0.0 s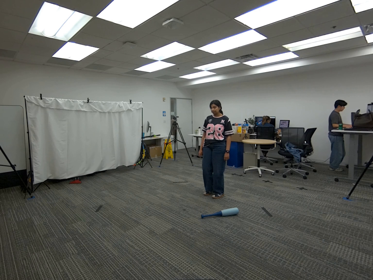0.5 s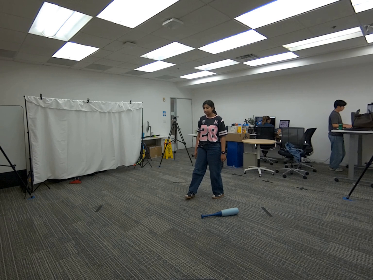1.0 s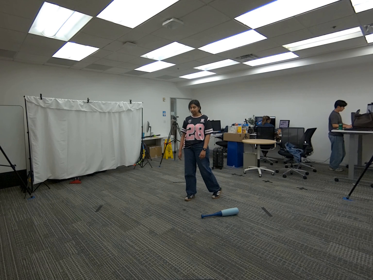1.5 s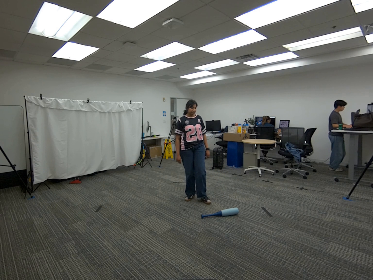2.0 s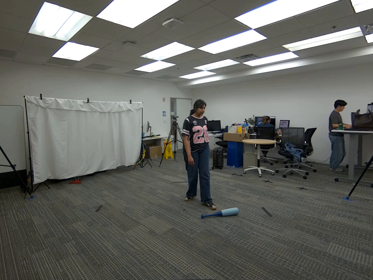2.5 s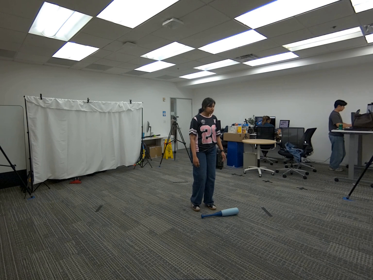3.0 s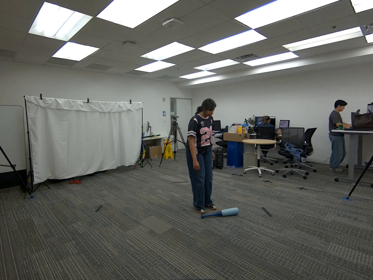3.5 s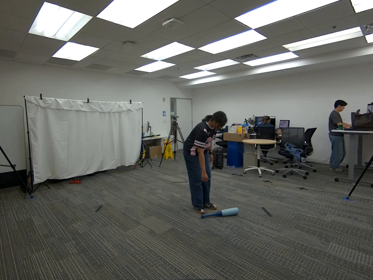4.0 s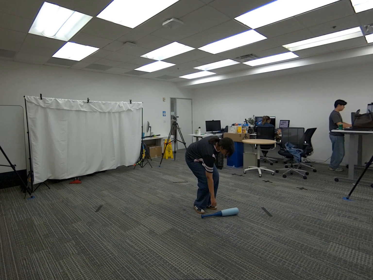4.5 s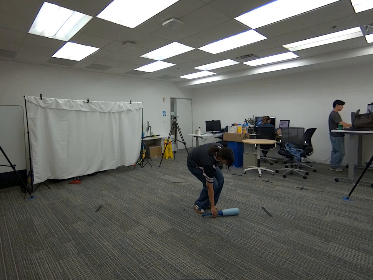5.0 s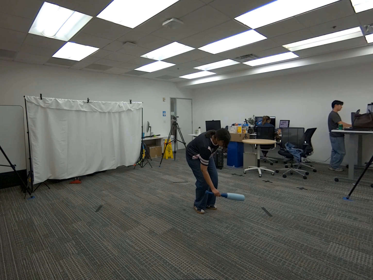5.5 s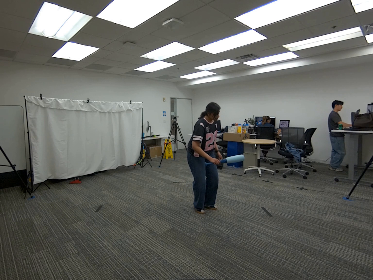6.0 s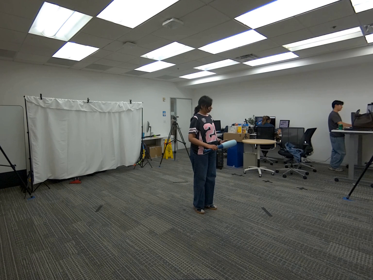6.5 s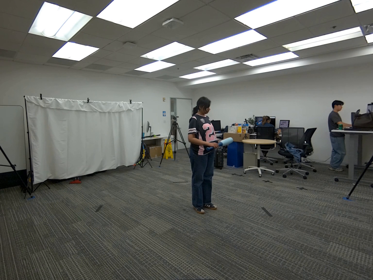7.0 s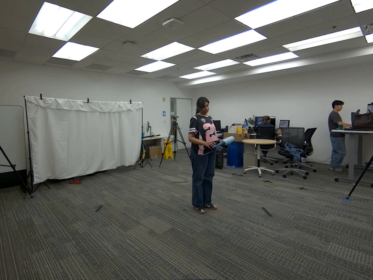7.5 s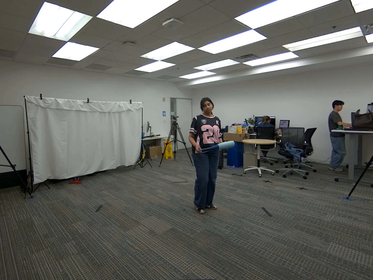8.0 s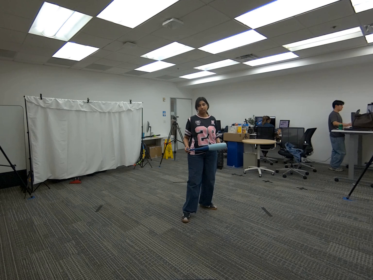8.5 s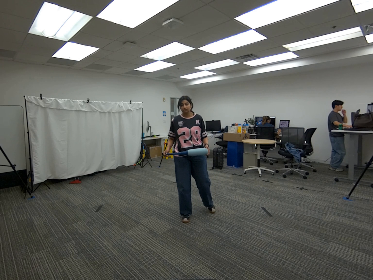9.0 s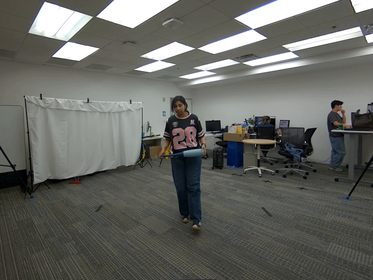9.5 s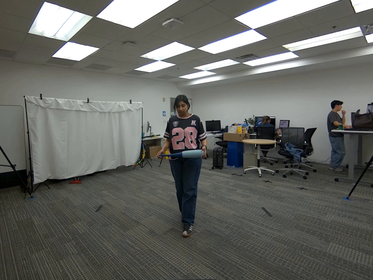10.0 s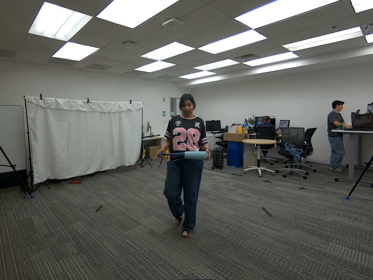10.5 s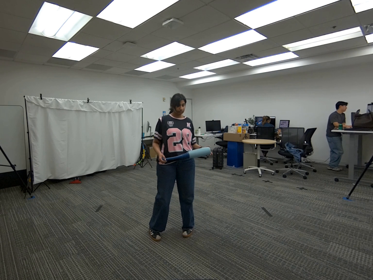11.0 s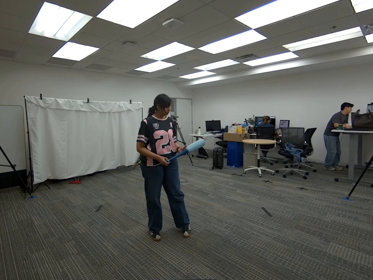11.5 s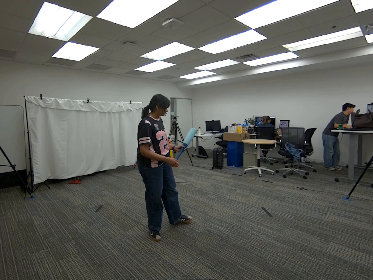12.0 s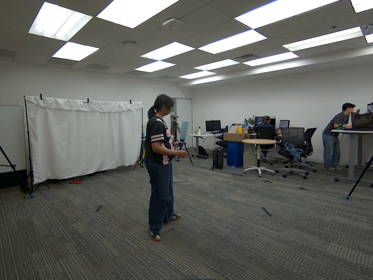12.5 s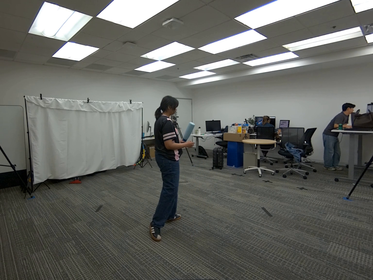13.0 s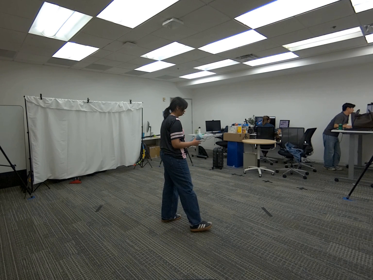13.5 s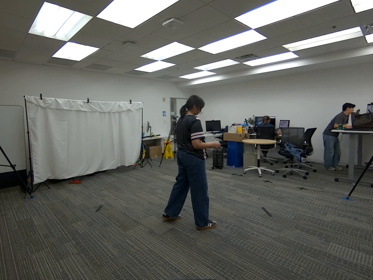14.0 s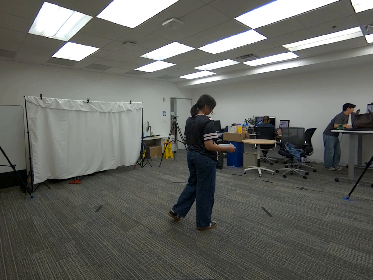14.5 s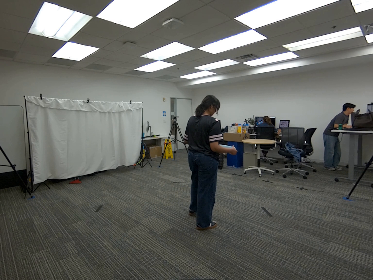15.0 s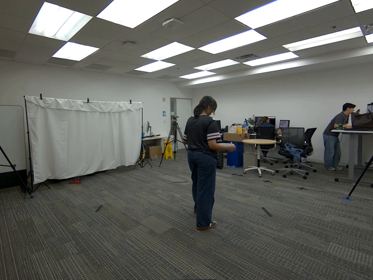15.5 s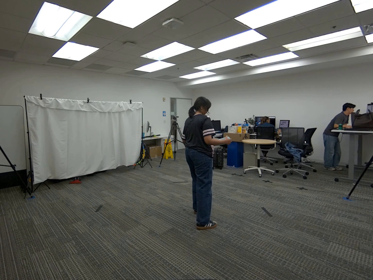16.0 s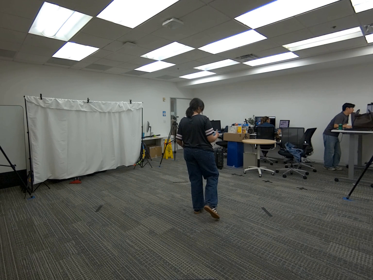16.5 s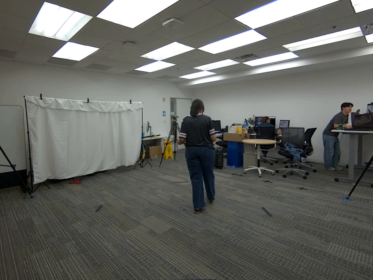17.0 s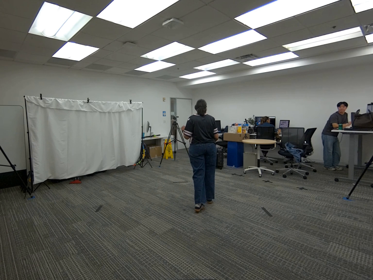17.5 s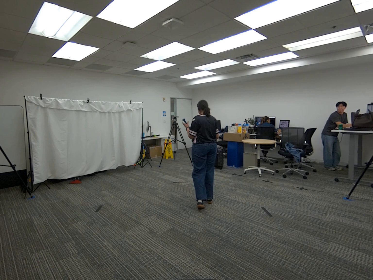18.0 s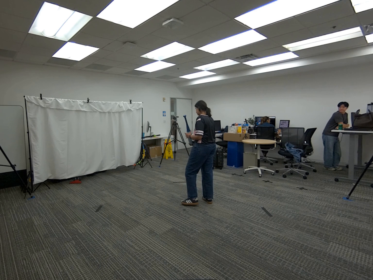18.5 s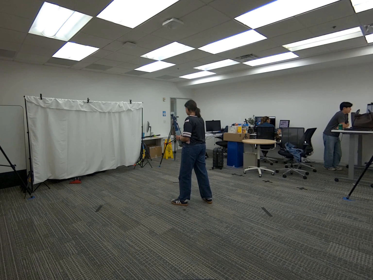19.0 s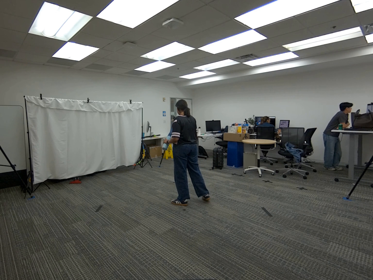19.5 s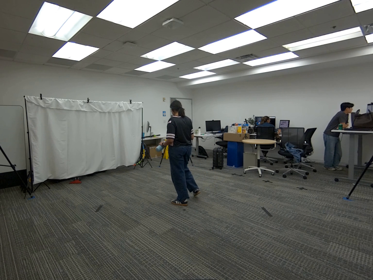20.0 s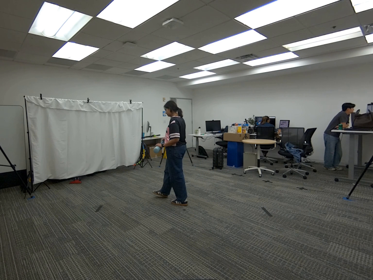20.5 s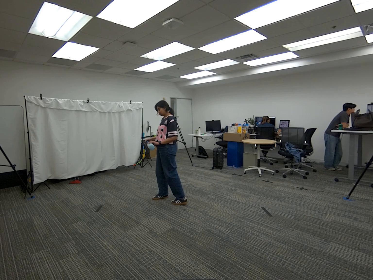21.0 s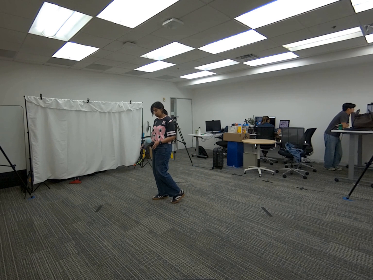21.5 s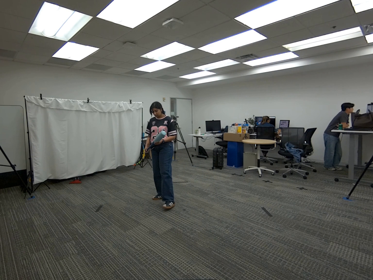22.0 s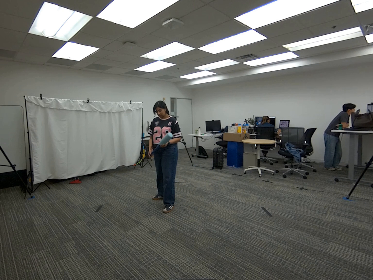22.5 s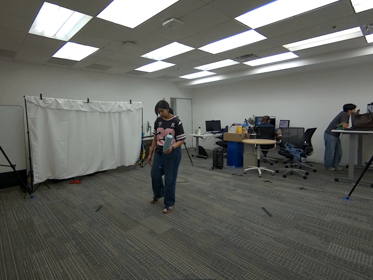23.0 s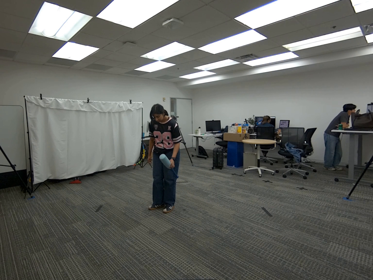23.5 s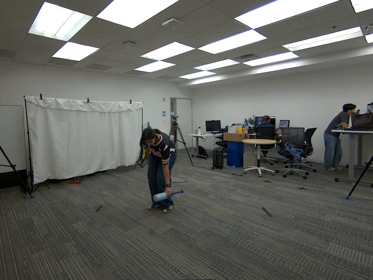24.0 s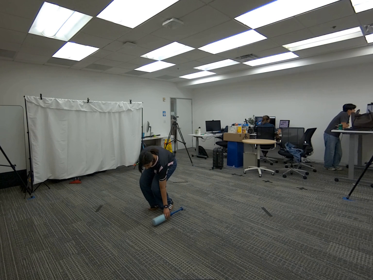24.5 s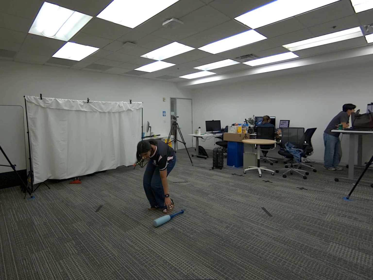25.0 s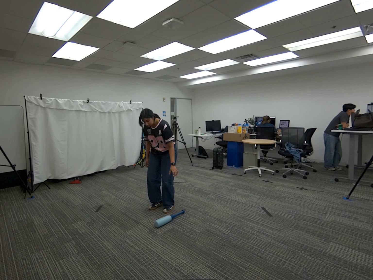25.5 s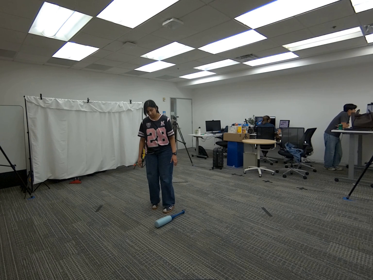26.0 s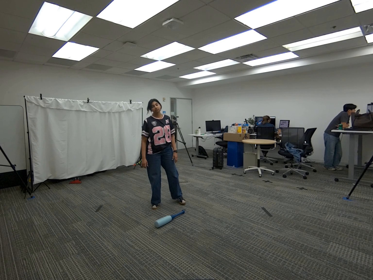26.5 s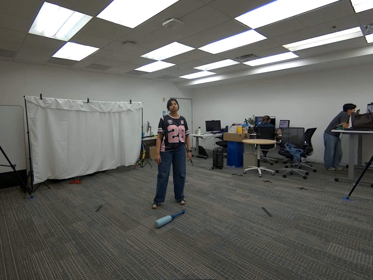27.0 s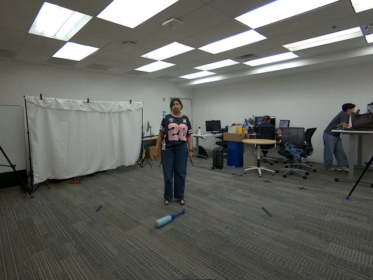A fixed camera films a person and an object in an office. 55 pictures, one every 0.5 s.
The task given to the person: Walk over to the baseball bat and pick up the baseball bat. Slowly begin to rotate the baseball bat and yourself around the bounding area so that every camera gets a visual of the baseball bat.
